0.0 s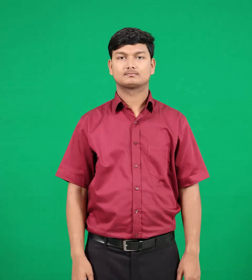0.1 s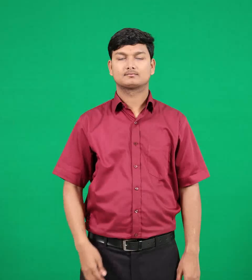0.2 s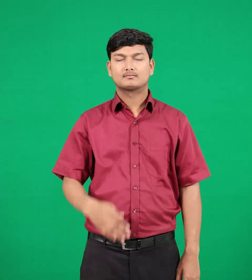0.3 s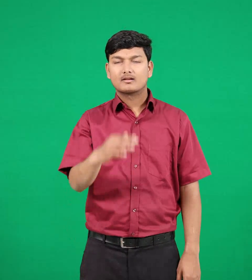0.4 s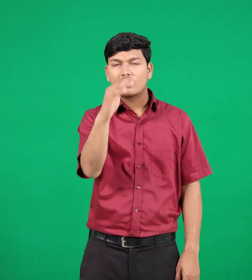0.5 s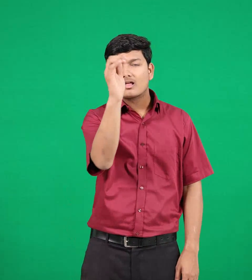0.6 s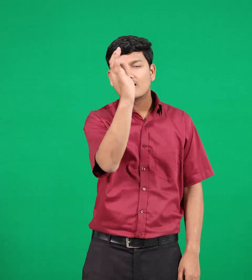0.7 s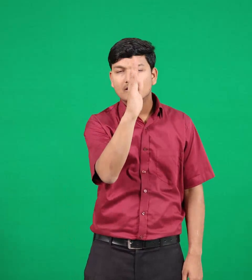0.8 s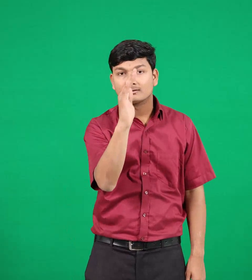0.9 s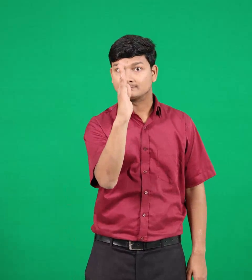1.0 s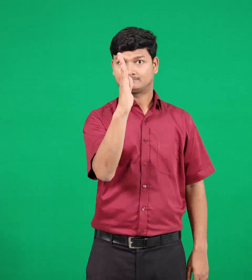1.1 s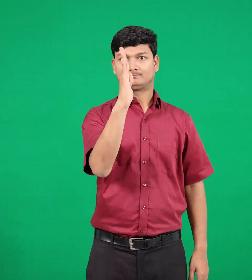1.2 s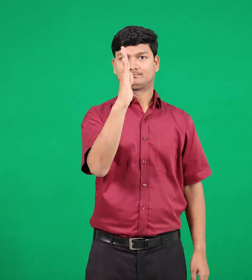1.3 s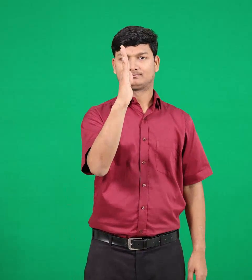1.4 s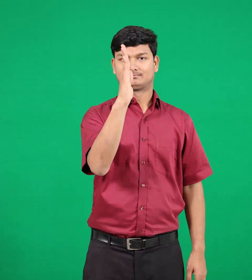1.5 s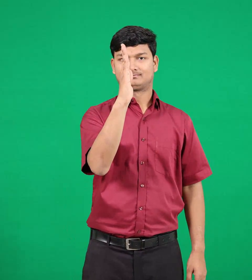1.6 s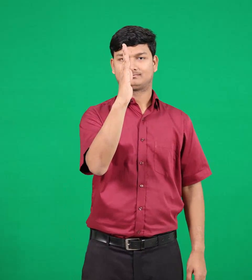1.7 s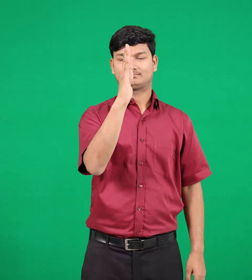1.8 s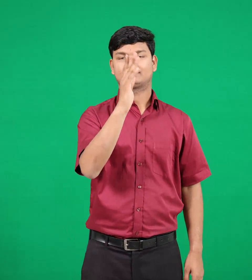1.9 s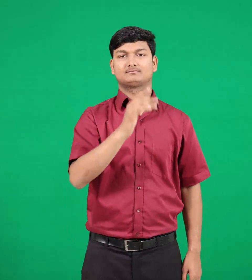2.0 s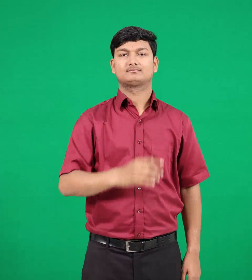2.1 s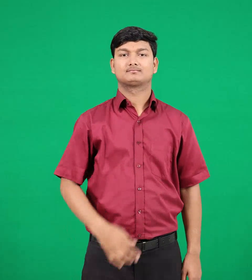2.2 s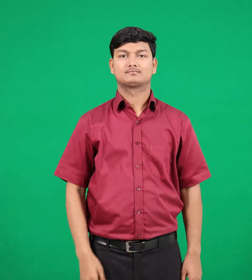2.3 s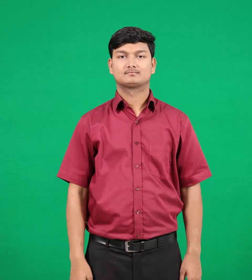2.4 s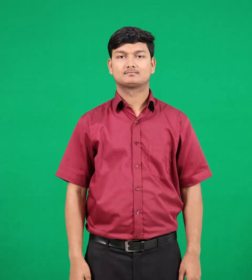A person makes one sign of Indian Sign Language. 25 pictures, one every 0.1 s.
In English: straight
